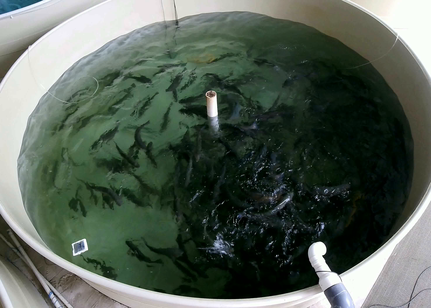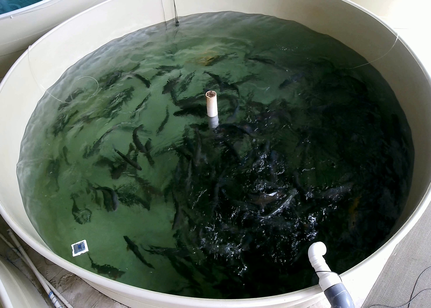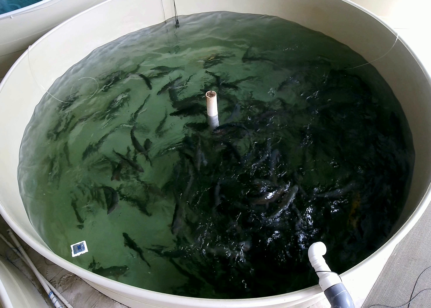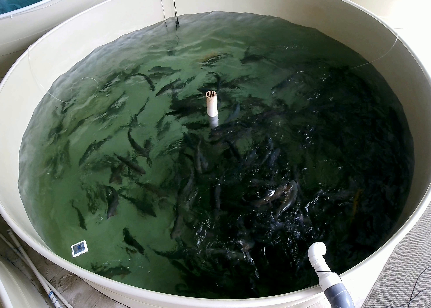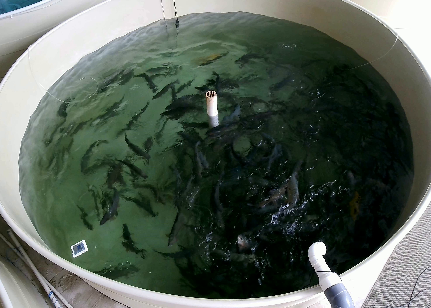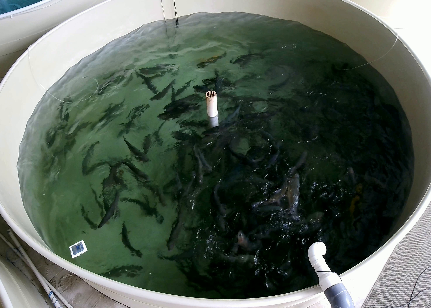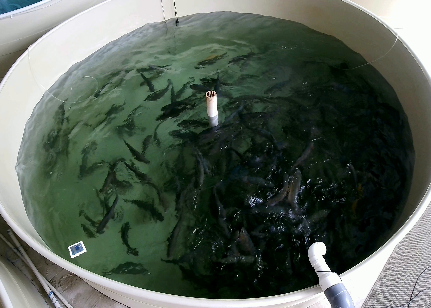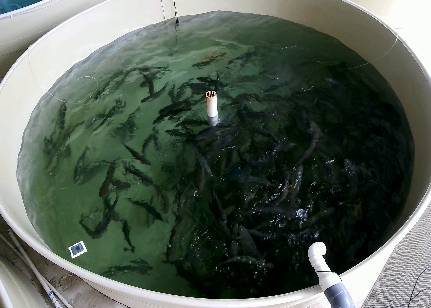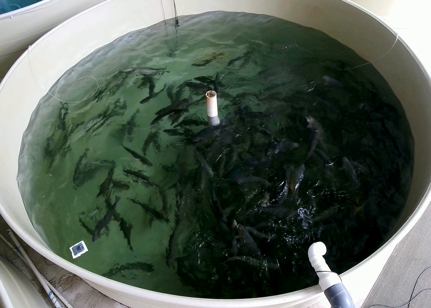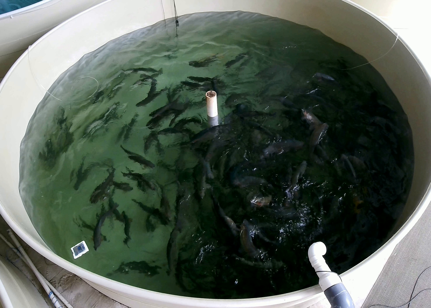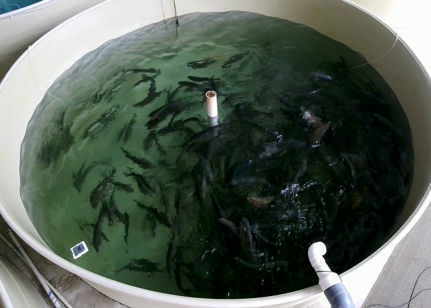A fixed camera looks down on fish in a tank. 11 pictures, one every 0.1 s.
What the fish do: Foraging.
